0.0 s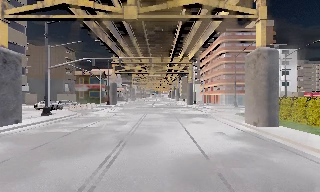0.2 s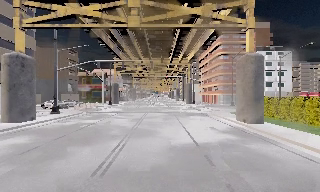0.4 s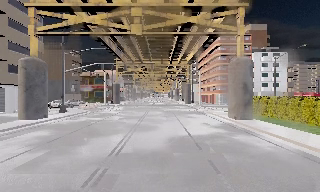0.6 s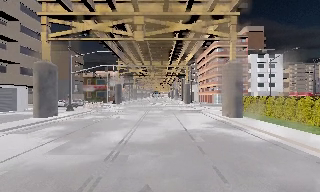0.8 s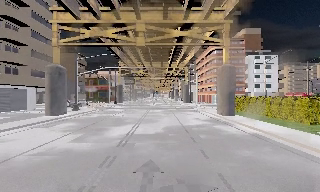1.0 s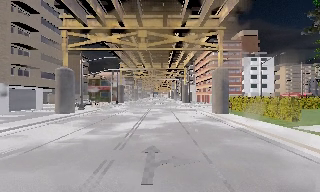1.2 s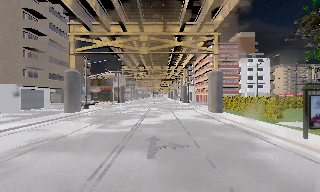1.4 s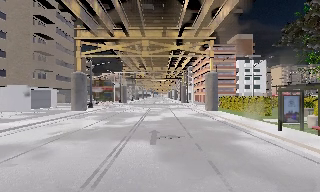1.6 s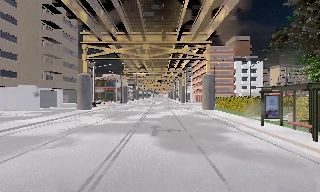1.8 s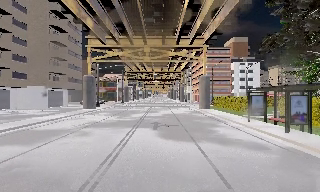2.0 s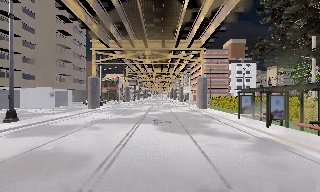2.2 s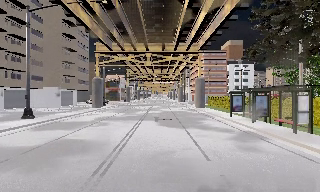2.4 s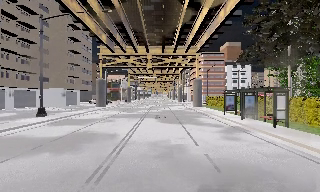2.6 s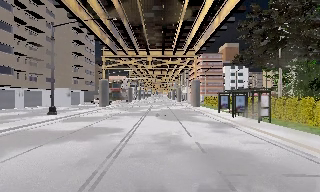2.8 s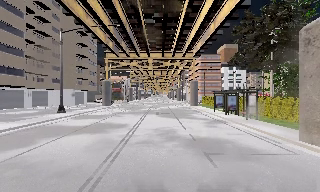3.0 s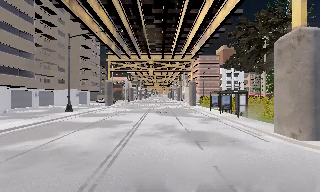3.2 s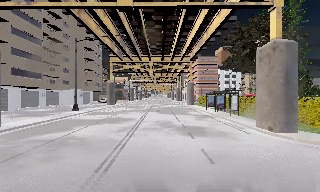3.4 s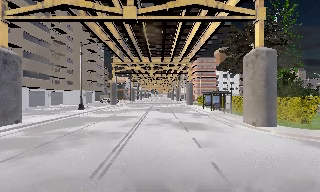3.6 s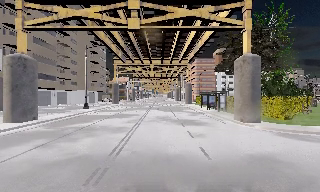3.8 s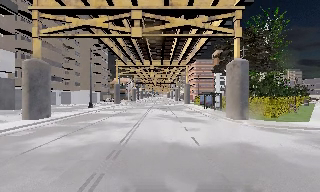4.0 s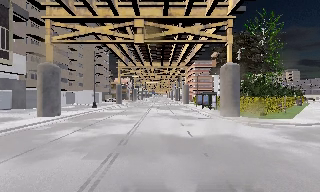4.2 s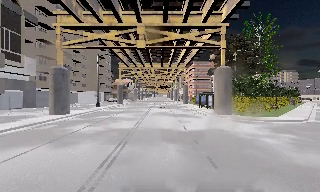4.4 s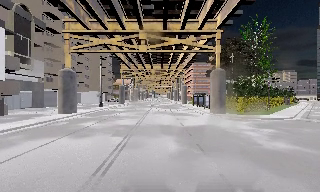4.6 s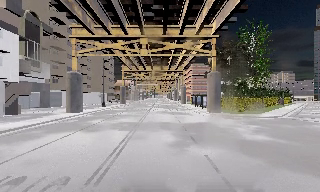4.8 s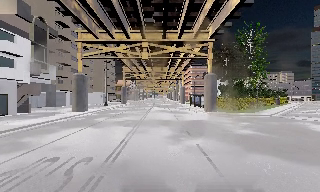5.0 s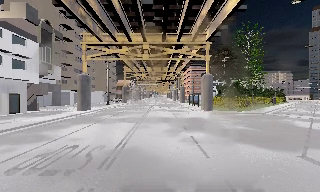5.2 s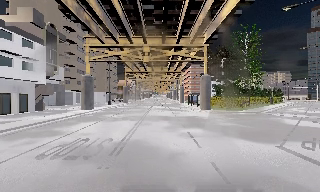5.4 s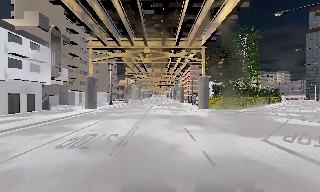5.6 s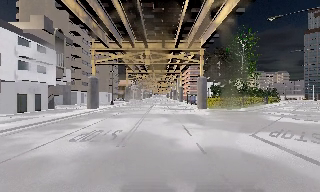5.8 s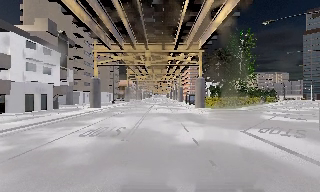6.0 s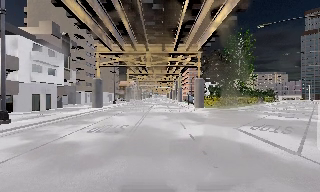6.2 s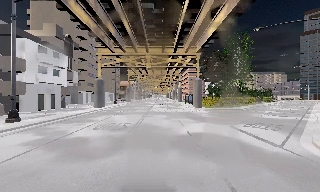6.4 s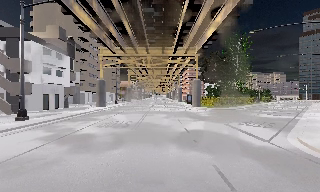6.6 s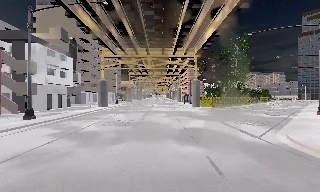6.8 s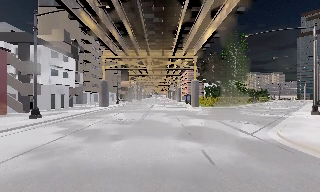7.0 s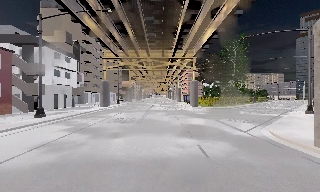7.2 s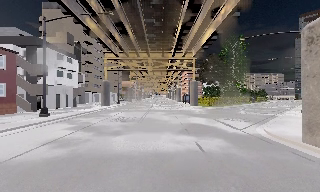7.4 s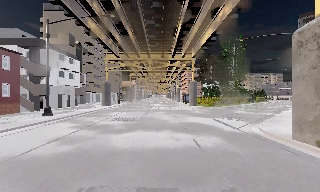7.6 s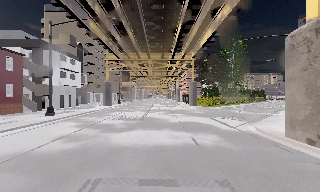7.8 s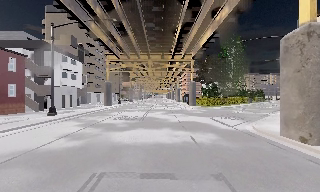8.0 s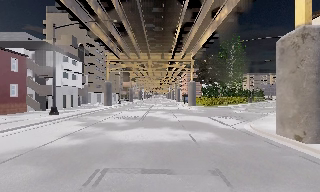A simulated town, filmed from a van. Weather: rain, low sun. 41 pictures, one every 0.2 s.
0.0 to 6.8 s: The camera travels backward, about 50 m, so what stands in front gets smaller.
6.8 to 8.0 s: The camera travels backward, about 2.5 m, so what stands in front gets smaller. It loses speed.
The film runs backward here.
